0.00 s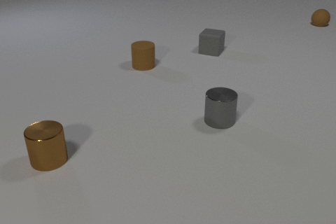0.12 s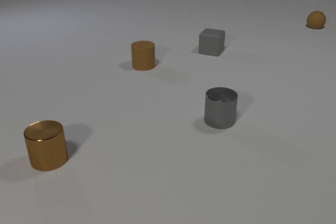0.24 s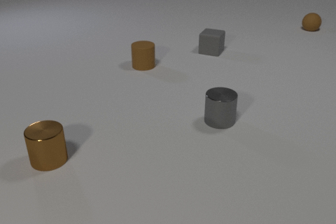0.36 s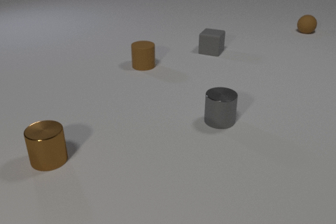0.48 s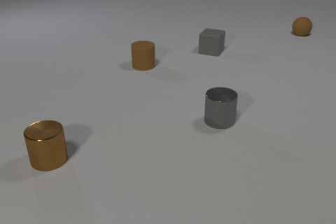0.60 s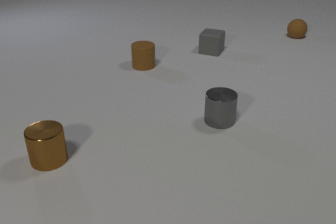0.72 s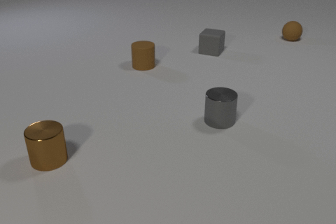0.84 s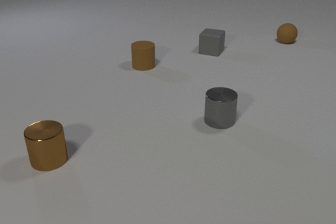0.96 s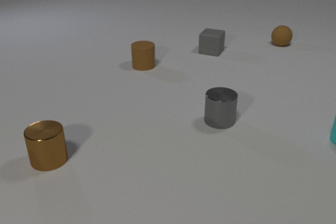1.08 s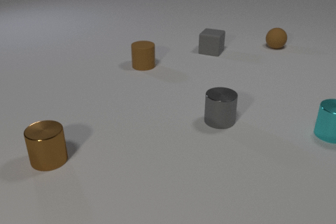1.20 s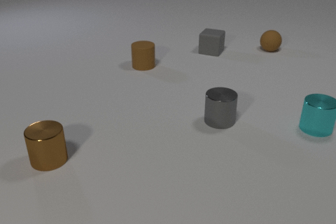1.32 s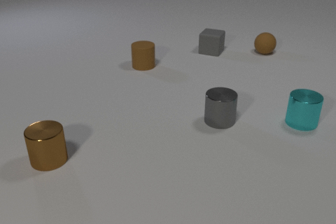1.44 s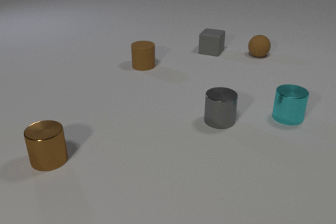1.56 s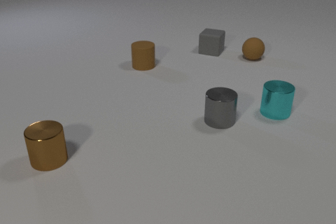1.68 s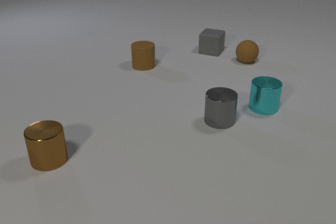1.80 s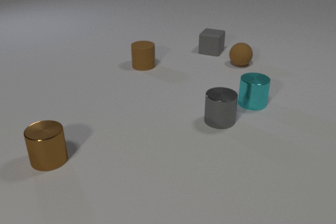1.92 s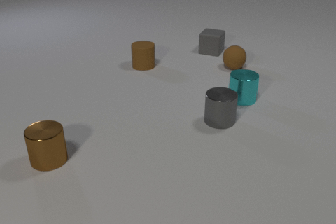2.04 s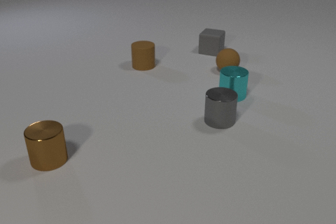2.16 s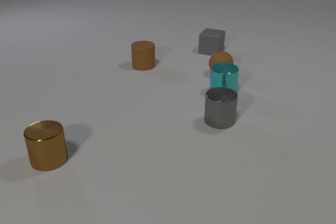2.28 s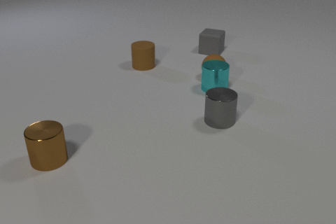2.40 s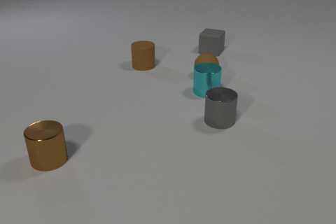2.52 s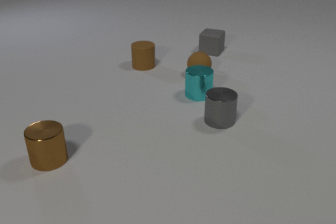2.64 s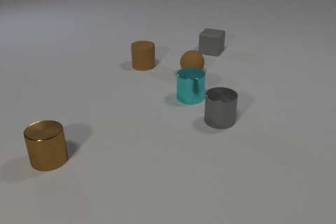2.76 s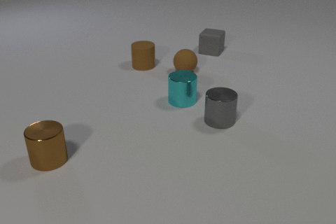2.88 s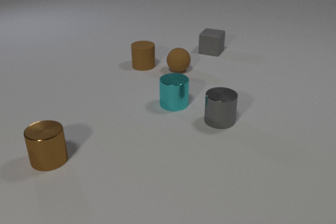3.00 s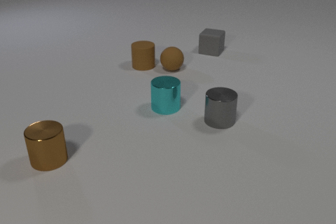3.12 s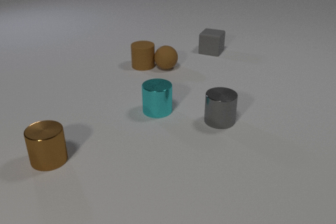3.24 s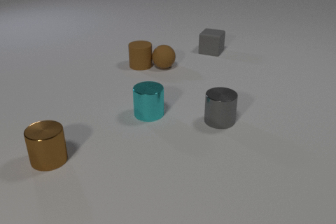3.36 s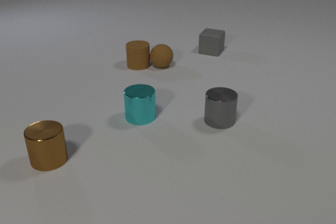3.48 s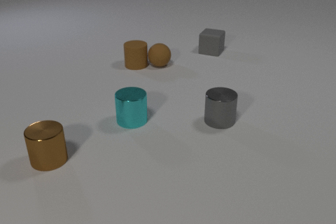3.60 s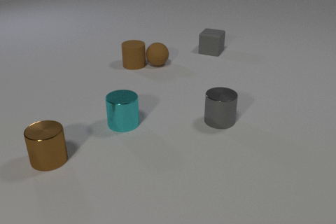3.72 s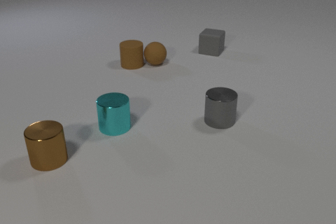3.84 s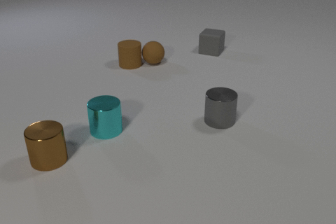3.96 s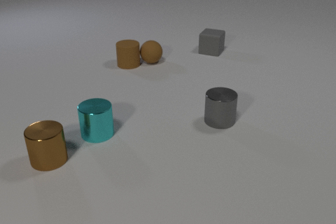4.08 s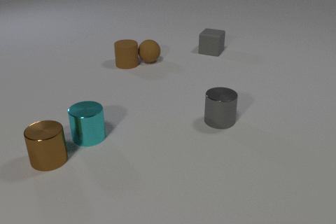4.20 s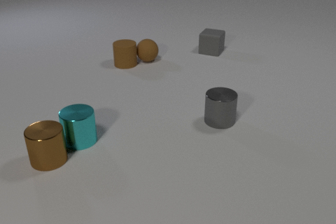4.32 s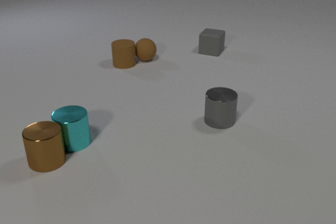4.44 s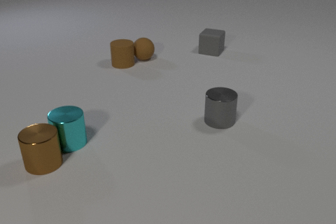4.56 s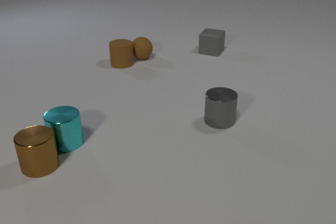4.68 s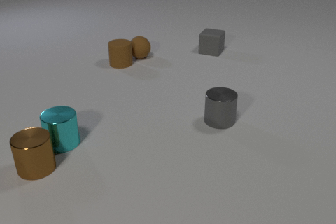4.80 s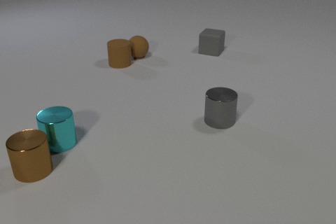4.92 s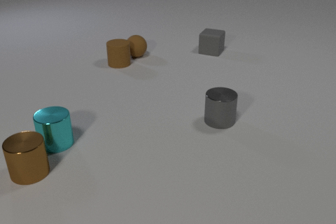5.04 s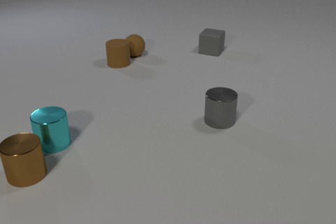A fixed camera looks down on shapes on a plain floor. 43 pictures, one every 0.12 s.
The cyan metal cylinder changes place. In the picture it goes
to the left.
0.00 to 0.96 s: The cyan metal cylinder comes in at the right edge. The brown rubber sphere rolls toward the camera and to the left.
0.96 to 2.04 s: The cyan metal cylinder slides to the left and away from the camera. The brown rubber sphere rolls toward the camera and to the left.
2.04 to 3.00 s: The cyan metal cylinder slides to the left and toward the camera. The brown rubber sphere rolls to the left. The cyan metal cylinder and the brown rubber sphere collide.
3.00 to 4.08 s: The cyan metal cylinder slides to the left and toward the camera. The brown rubber sphere rolls to the left and away from the camera. The brown rubber cylinder slides to the left. The brown rubber sphere and the brown rubber cylinder collide.
4.08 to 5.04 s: The cyan metal cylinder slides to the left. The brown rubber sphere rolls away from the camera and to the left. The brown rubber cylinder slides to the left. The brown metal cylinder slides to the left and toward the camera. The cyan metal cylinder and the brown metal cylinder collide.
How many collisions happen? 3.
Are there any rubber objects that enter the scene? no.
How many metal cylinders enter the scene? 1.
